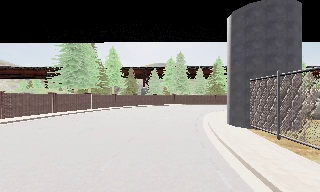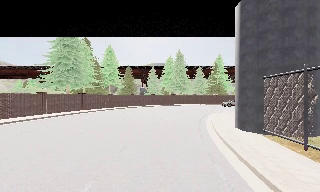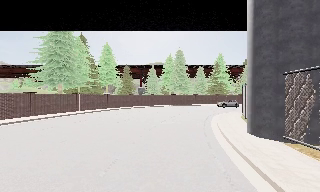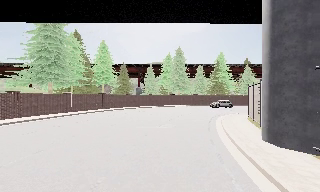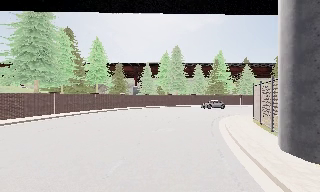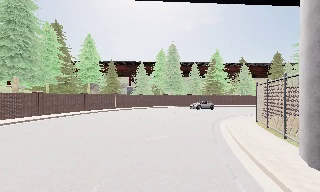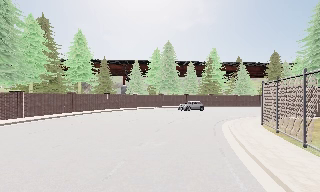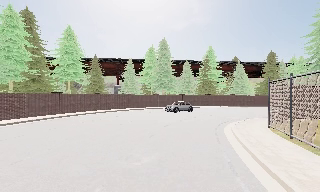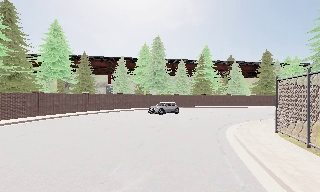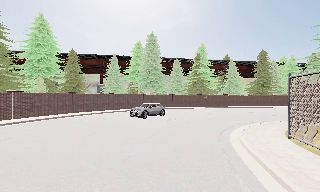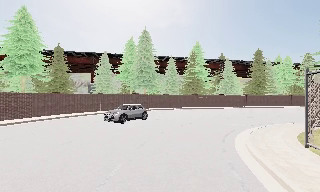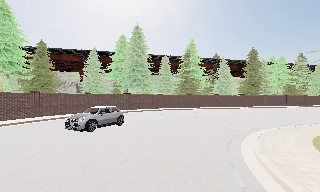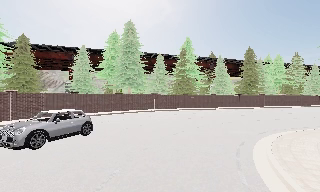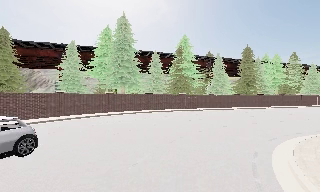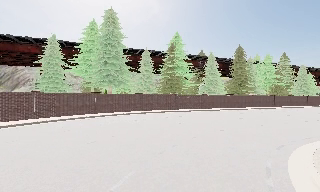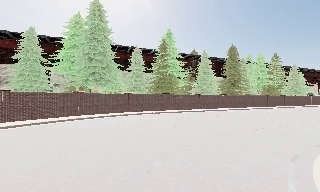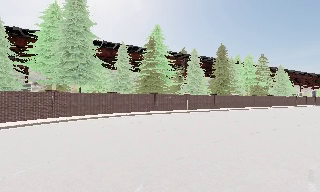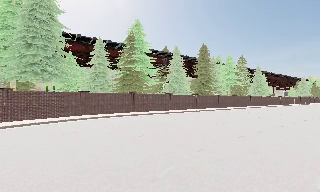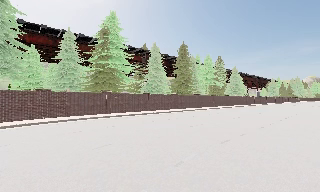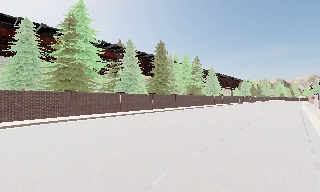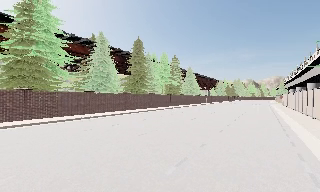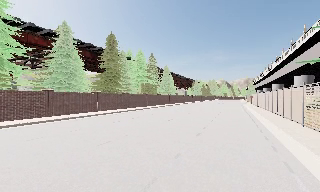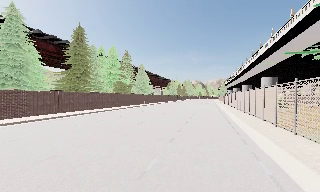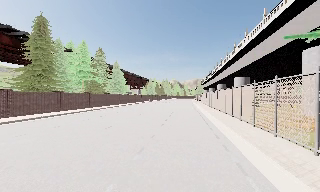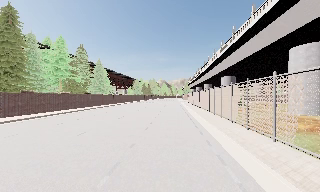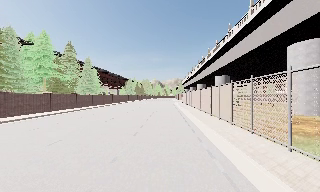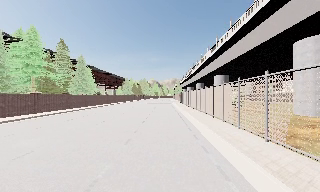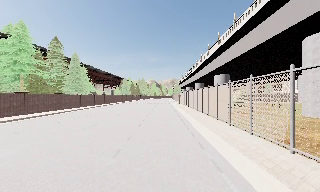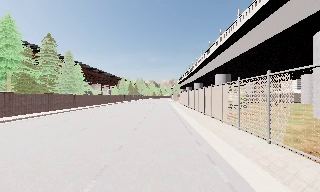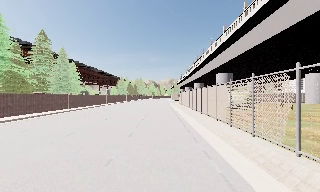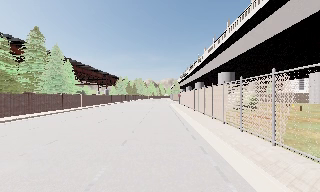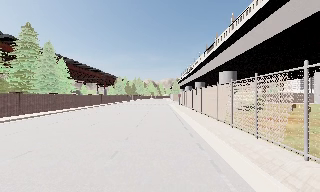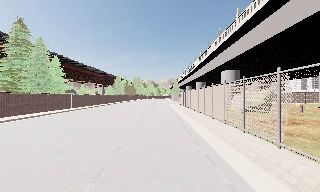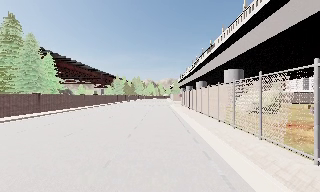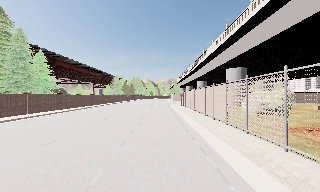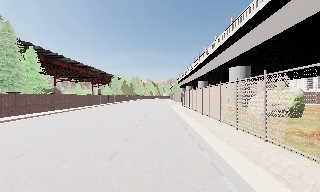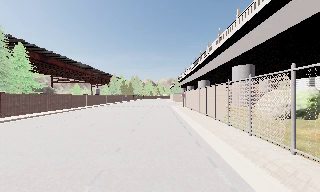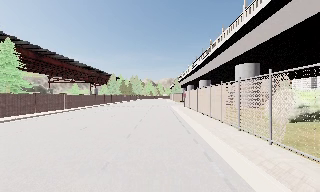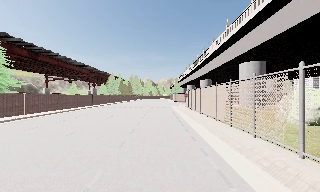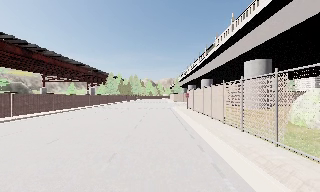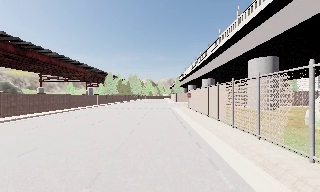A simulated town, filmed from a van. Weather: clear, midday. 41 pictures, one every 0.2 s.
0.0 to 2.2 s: The camera pans to its right, which is clockwise from overhead, by about 15 degrees. It travels forward, about 17 m, so what stands in front looms larger.
2.2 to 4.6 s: The camera pans to its right, which is clockwise from overhead, by about 65 degrees. It travels forward, about 19 m.
4.6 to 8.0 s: The camera travels forward, about 25 m, so what stands in front looms larger.
The film runs forward here.
